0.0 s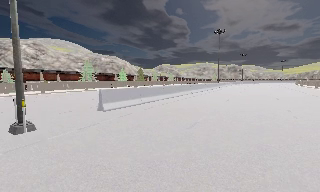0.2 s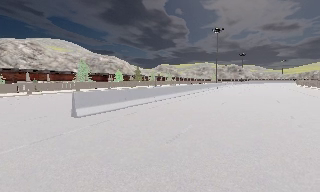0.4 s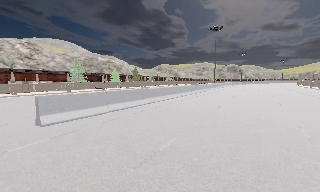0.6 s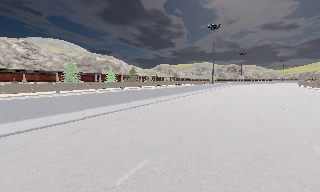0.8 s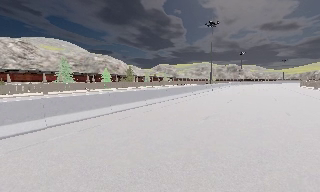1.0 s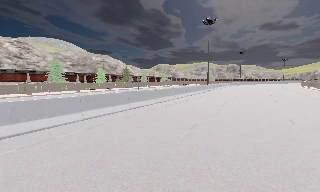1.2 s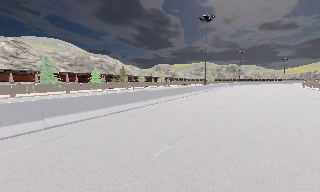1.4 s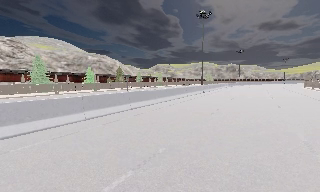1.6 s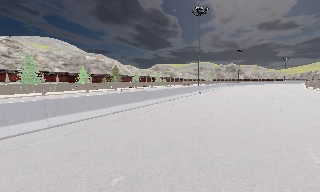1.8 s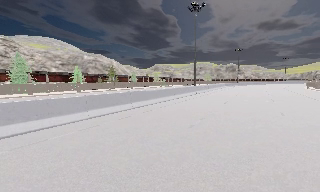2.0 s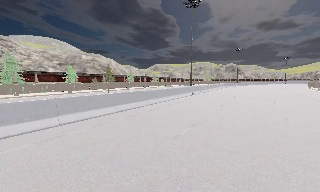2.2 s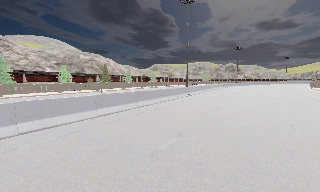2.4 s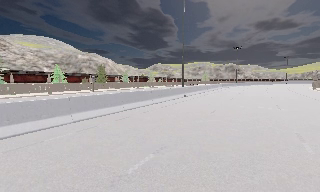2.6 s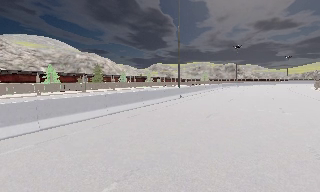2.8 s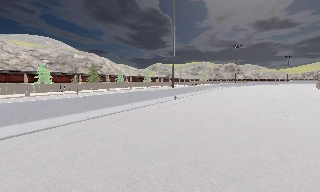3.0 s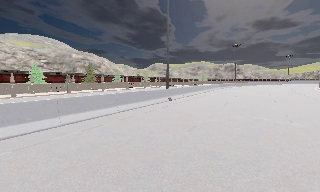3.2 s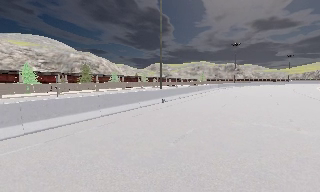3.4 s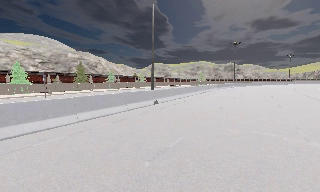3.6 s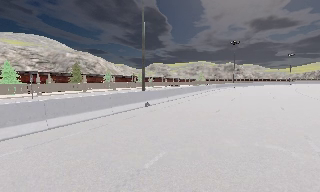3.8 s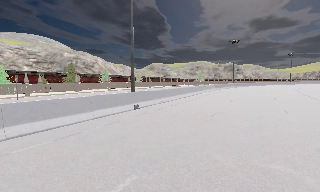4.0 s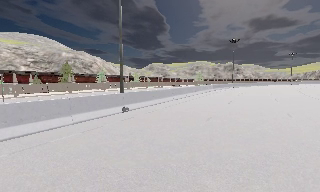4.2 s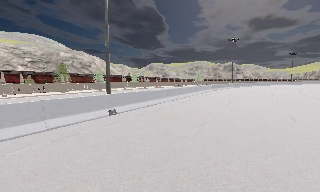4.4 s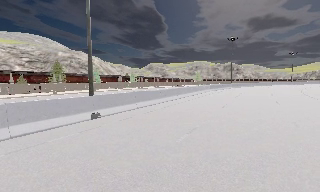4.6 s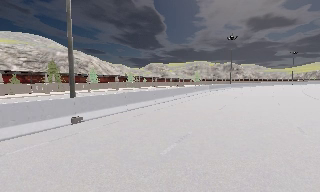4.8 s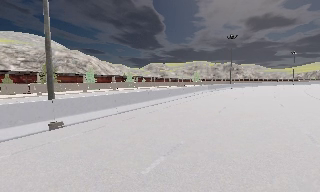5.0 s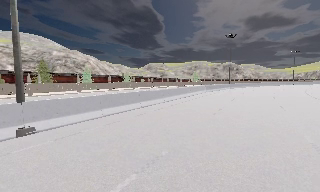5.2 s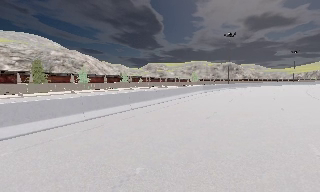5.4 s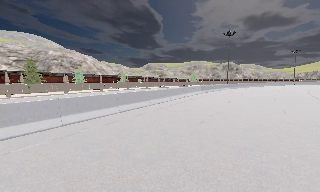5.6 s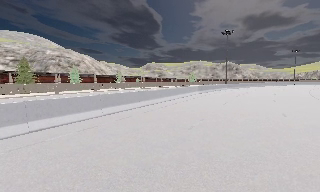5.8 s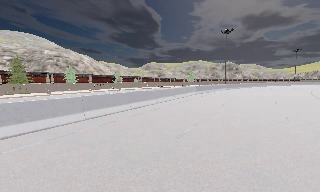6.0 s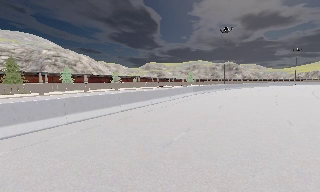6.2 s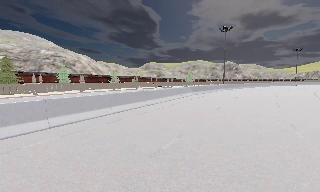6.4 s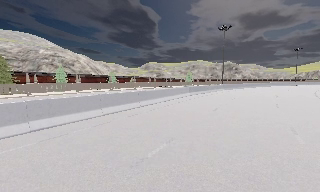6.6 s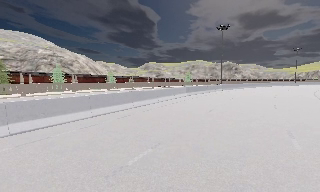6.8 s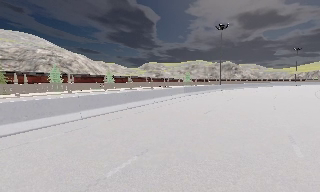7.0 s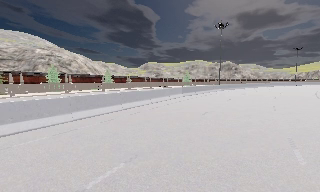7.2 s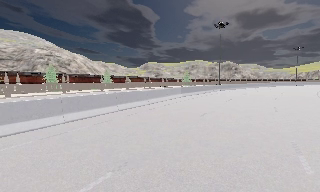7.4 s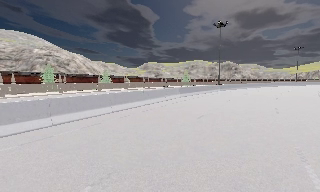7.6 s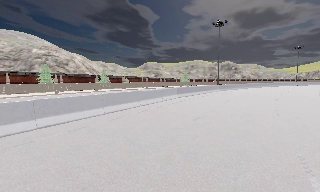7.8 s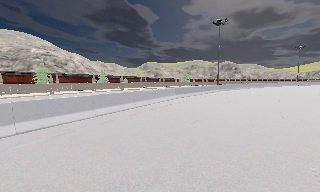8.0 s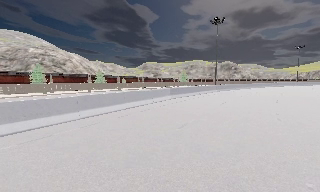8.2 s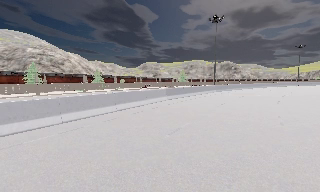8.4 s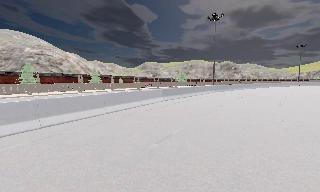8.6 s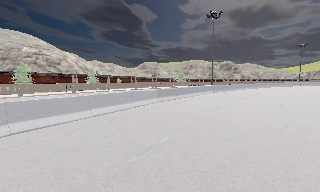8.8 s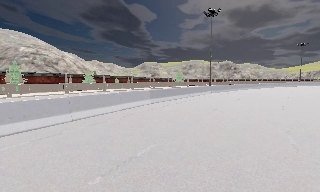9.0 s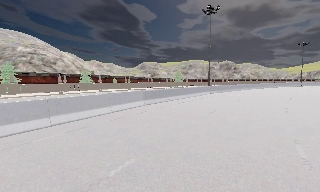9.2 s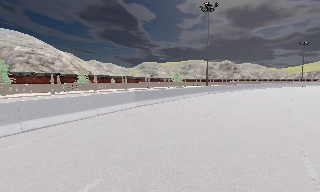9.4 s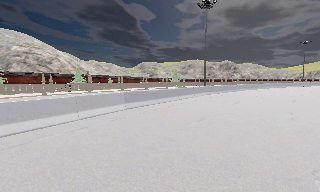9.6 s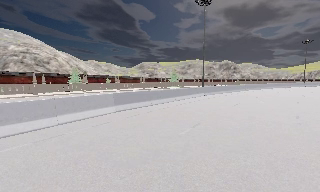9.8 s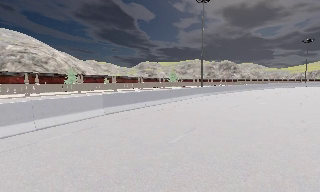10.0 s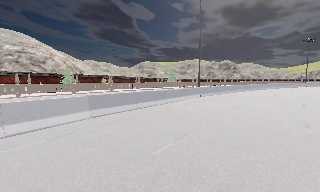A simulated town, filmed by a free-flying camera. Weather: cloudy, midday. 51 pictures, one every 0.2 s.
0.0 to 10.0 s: The camera travels forward and to its right, about 55 m, so what stands in front looms larger. It loses speed.
The film runs forward here.
